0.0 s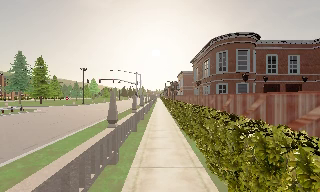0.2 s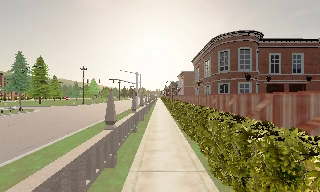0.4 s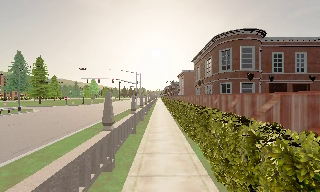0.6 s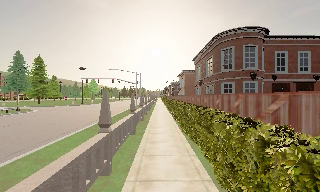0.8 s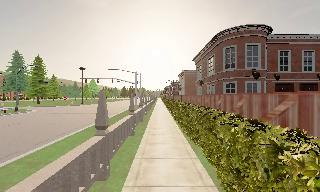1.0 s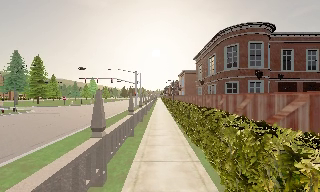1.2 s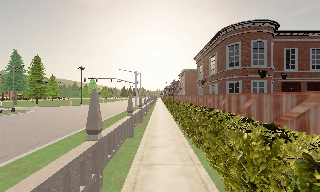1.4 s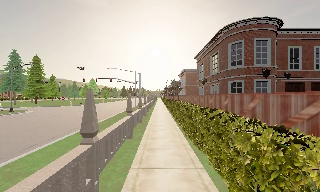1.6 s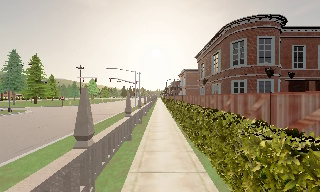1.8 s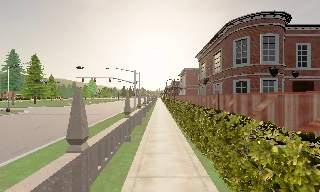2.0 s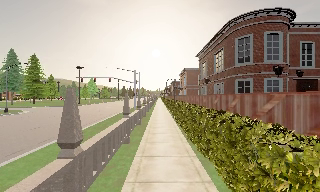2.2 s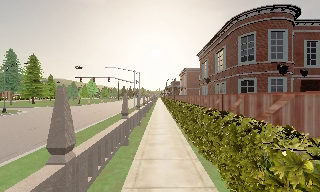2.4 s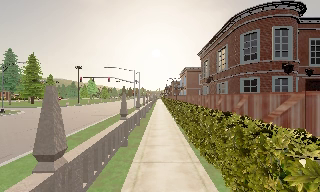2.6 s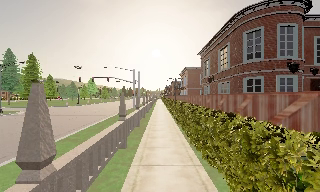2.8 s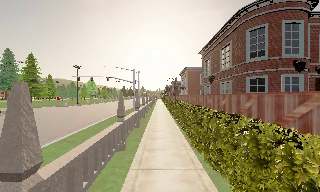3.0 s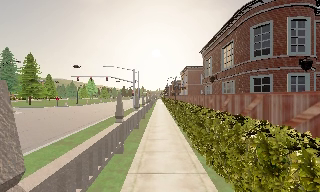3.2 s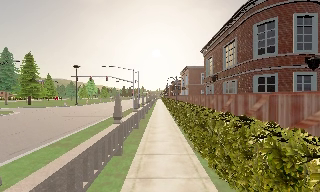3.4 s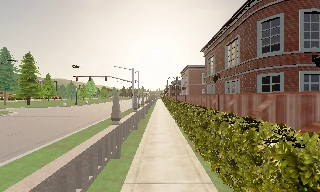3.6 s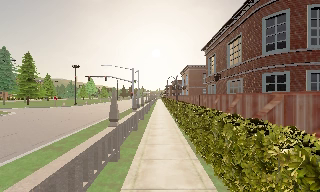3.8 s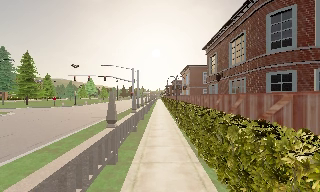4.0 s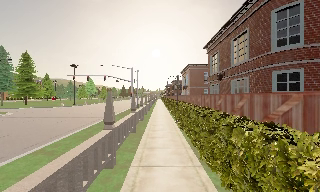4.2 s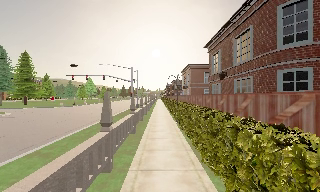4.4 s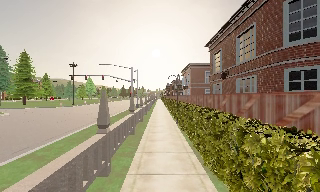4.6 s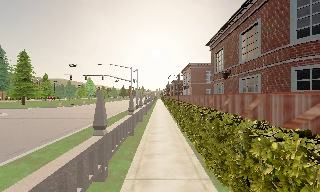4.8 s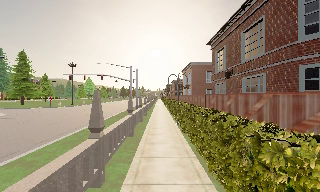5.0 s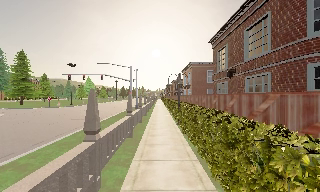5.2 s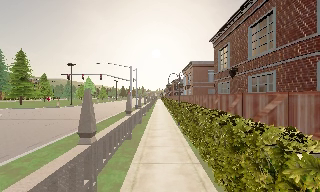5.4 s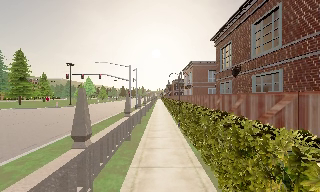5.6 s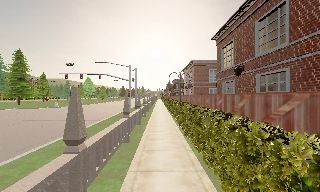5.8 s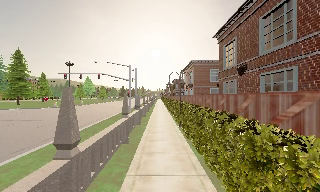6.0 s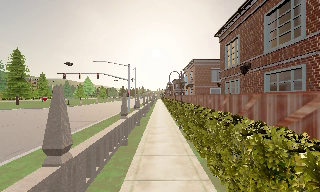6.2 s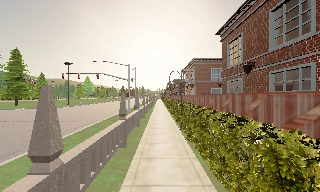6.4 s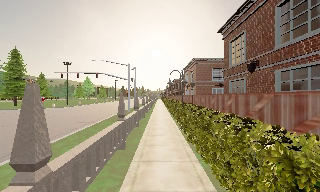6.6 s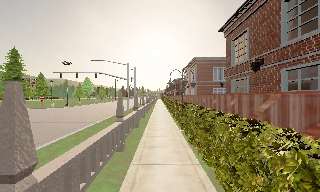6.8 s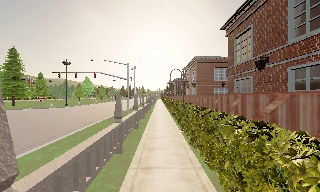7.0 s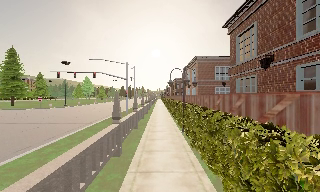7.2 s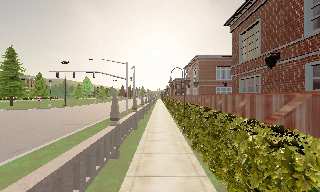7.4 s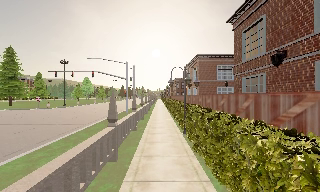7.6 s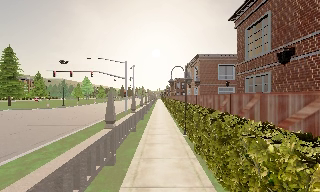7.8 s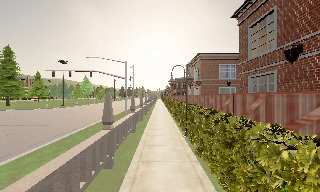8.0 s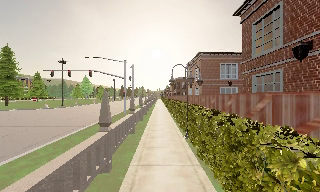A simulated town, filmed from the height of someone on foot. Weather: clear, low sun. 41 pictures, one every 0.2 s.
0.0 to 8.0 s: The camera travels forward, about 12 m, so what stands in front looms larger.
The film runs forward here.
